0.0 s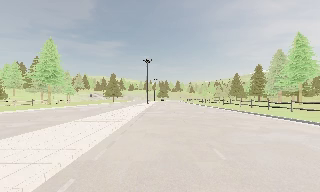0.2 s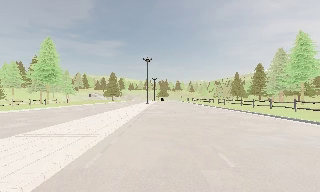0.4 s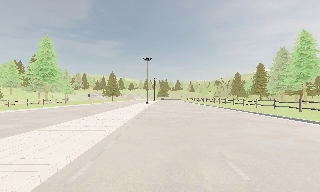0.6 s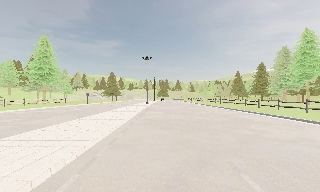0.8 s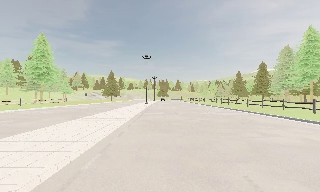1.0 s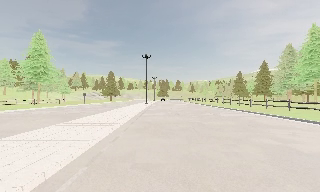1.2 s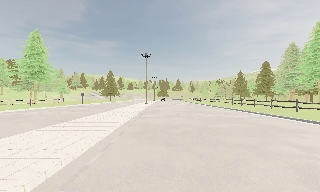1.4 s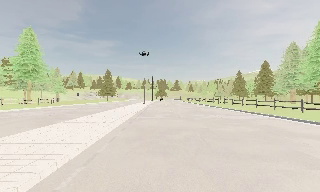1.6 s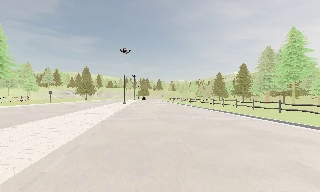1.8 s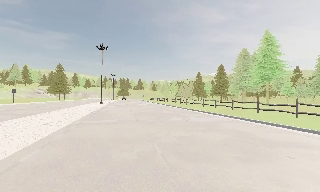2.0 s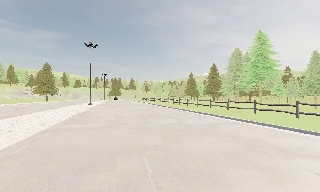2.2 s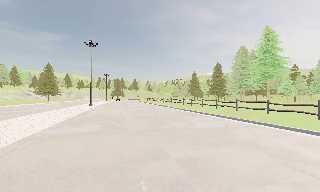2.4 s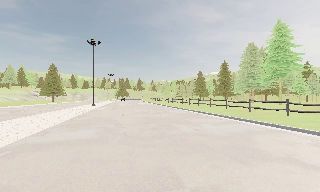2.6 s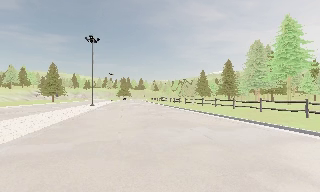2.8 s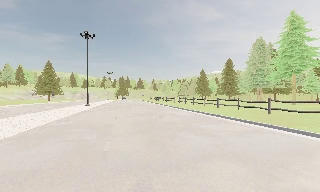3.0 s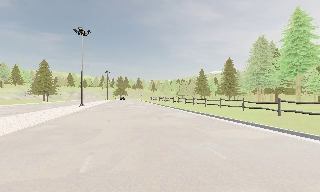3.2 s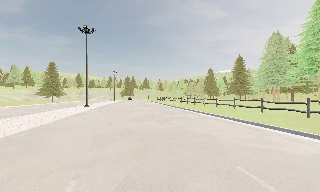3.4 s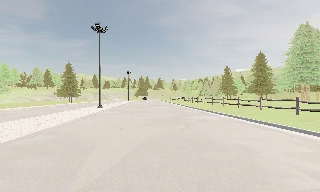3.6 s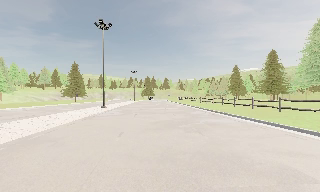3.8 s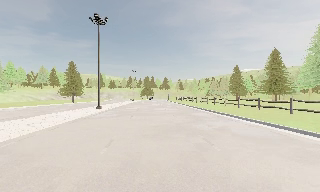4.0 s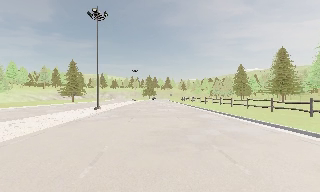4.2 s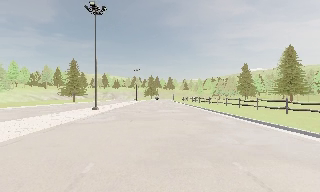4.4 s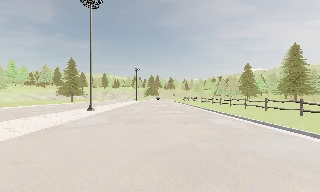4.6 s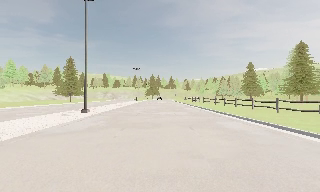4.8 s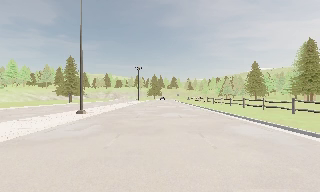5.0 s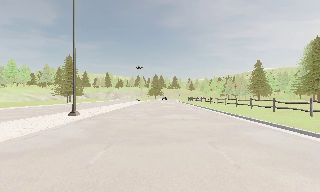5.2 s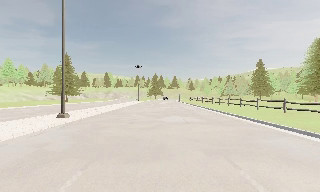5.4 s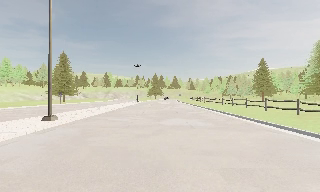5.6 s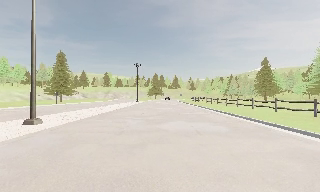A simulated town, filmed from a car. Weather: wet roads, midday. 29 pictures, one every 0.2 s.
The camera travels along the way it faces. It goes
forward.
0.0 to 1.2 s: The camera travels forward, about 4.5 m, so what stands in front looms larger. It gains speed.
1.2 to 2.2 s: The scene slides to the left, as the camera pans about 15 degrees to its right. It travels forward, about 6 m, so what stands in front looms larger.
2.2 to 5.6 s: The camera swings to its left by about 15 degrees, and the scene slides to the right. It travels forward, about 25 m, so what stands in front looms larger.
The film runs forward here.
